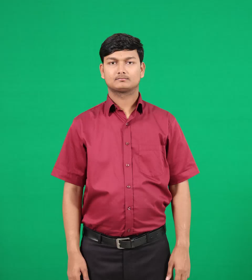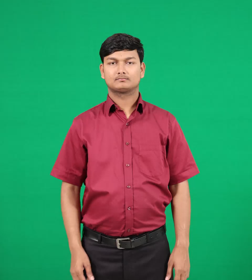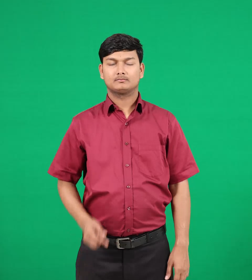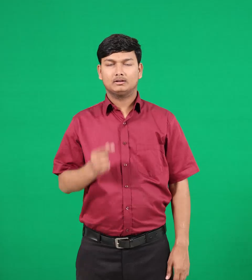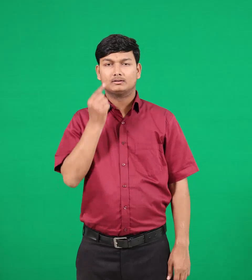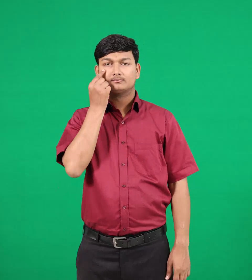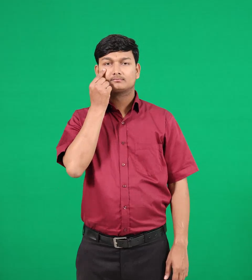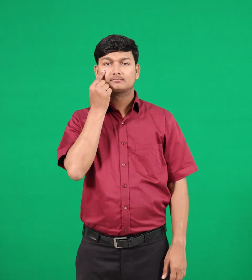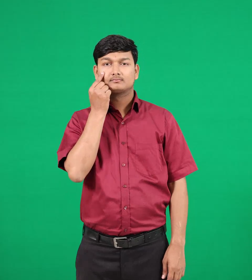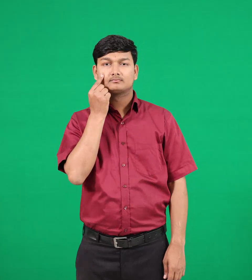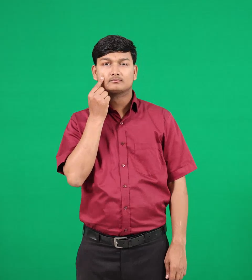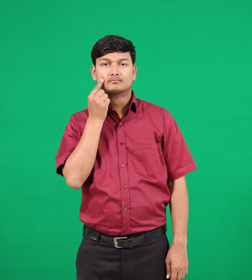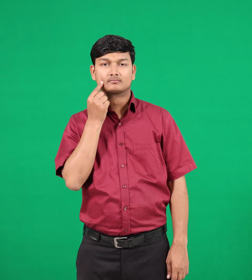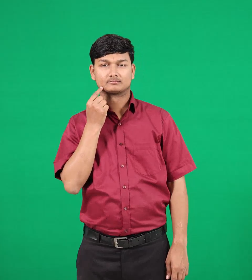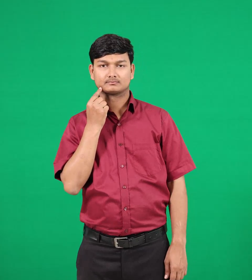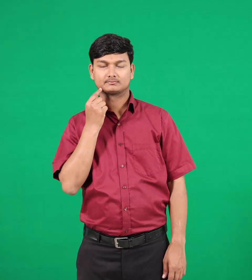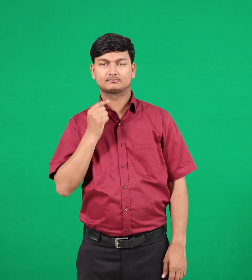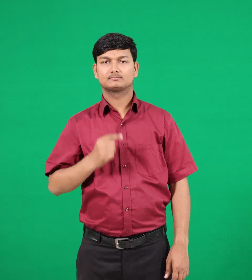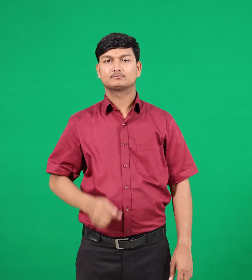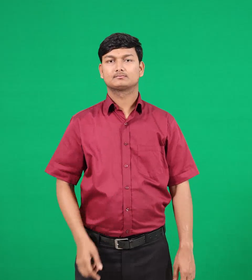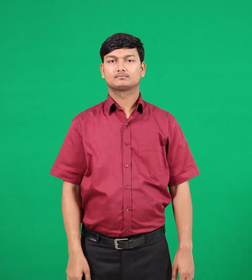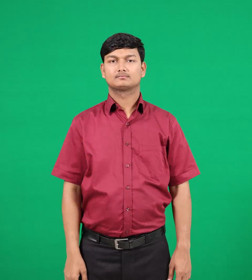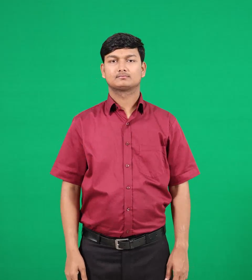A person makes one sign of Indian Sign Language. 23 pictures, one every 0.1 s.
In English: weep
